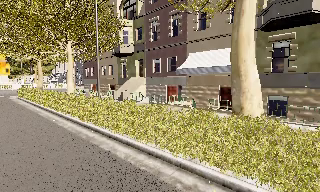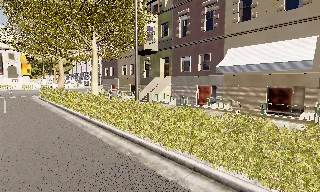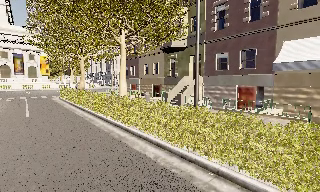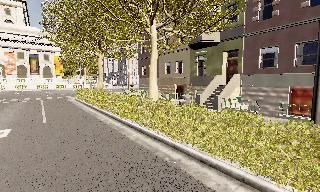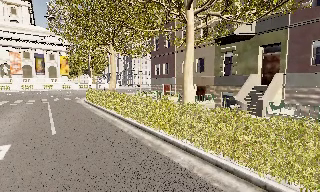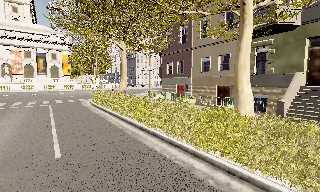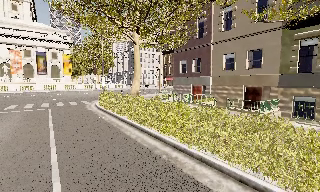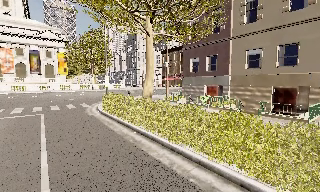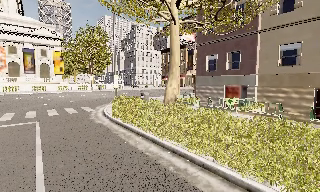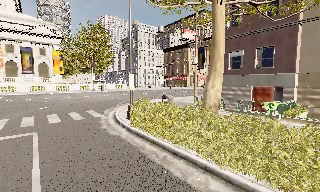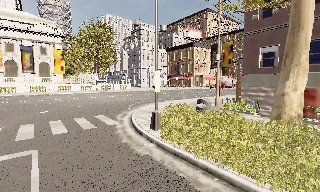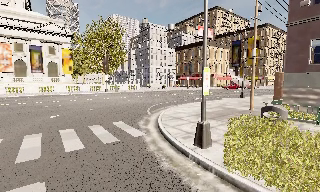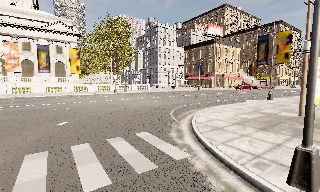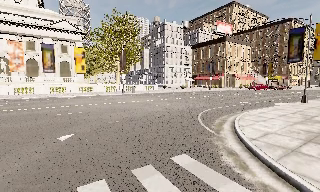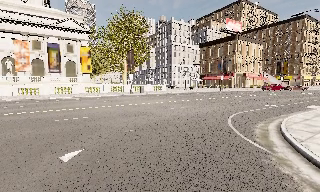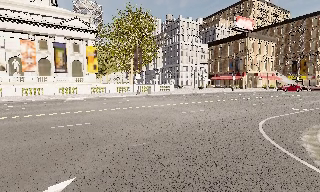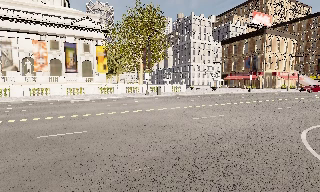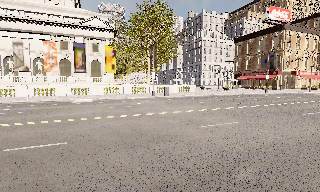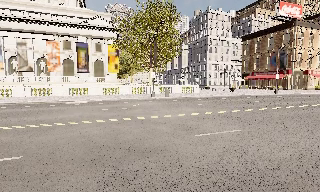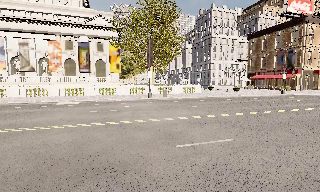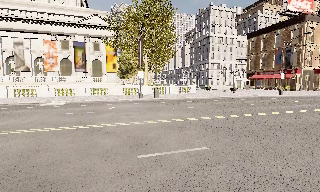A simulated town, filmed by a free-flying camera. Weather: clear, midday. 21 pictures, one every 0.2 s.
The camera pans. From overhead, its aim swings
counterclockwise.
The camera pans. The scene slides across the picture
to the right.
0.0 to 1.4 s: The scene slides to the right, as the camera pans about 10 degrees to its left. It travels forward and to its left, about 16 m, so what stands in front looms larger.
1.4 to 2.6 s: The camera travels forward and to its left, about 13 m, so what stands in front looms larger.
2.6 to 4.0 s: The camera pans to its left, which is counterclockwise from overhead, by about 15 degrees. It travels forward, about 9 m, so what stands in front looms larger.
The film runs forward here.
